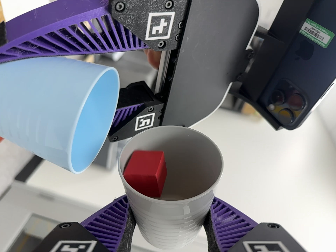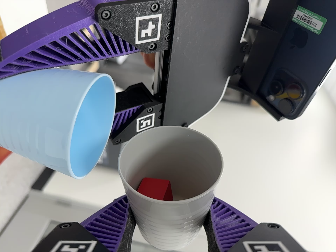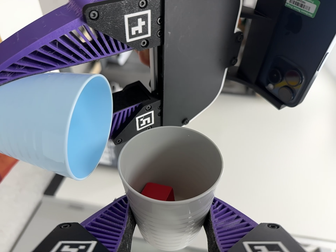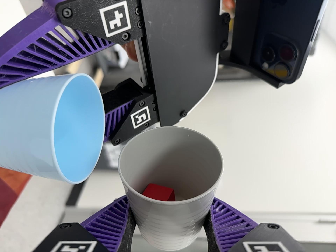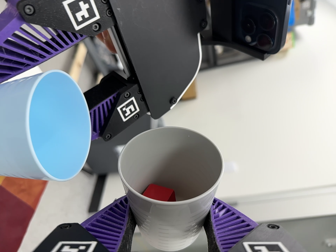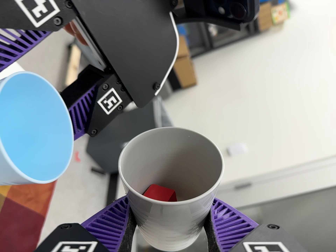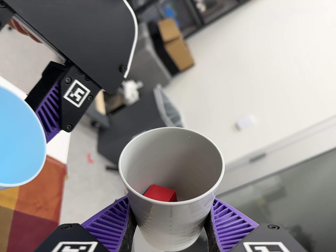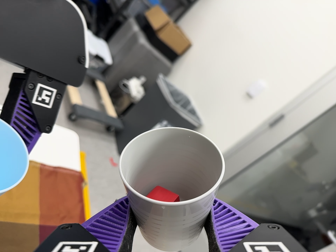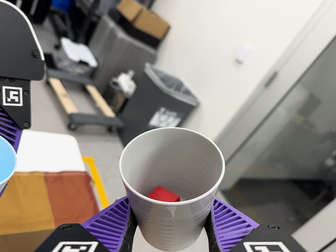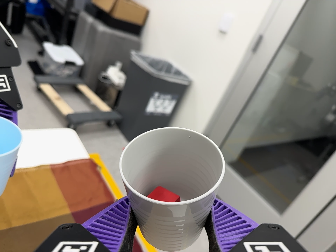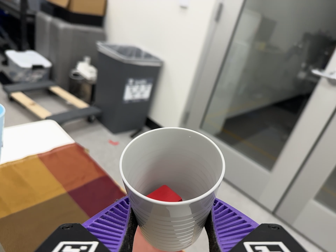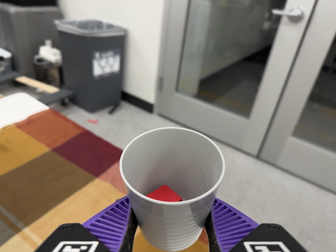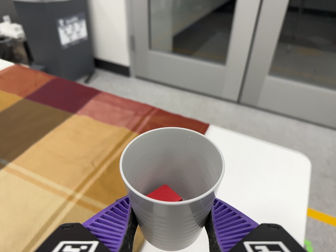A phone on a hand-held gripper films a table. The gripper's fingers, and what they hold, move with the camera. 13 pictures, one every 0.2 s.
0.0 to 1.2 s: The camera pans to its left by about 10 degrees. It travels to its right, about 10 cm. It rolls about its line of sight by about 45 degrees, and the scene rotates counterclockwise.
1.2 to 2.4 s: The camera travels toward the bottom of its view and to its right, about 30 cm, so close, fixed things drift upward. Its aim tips toward the bottom of its view by about 25 degrees, and the scene shifts upward. It rolls about its line of sight by about 70 degrees, and the scene rotates counterclockwise.
The film runs backward here.
